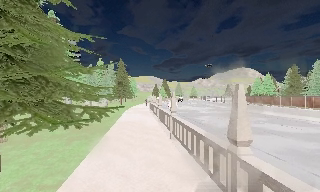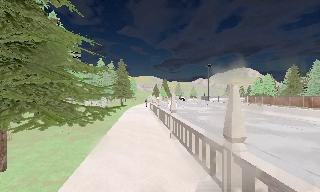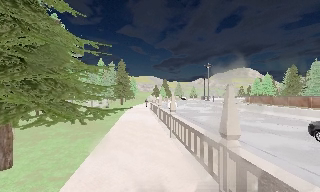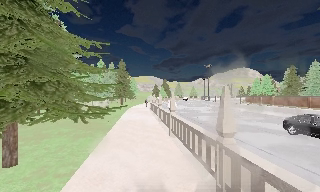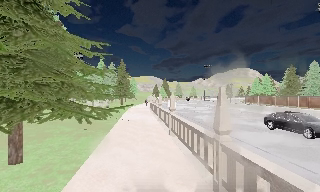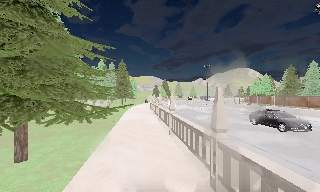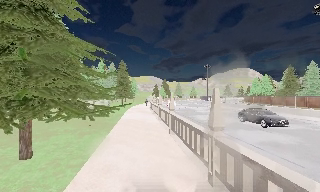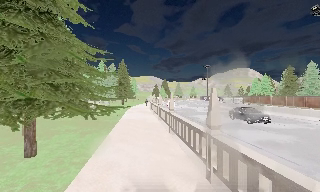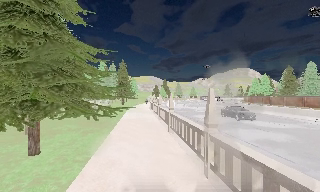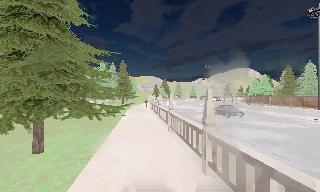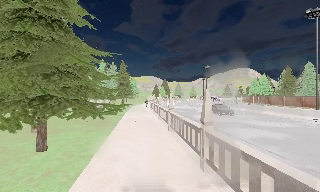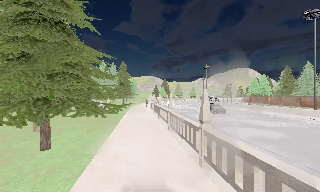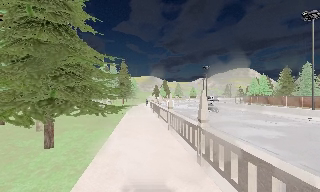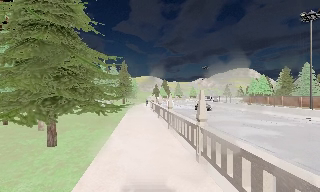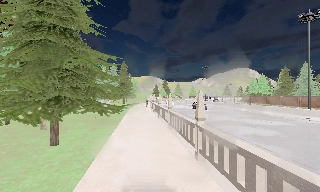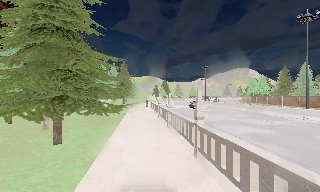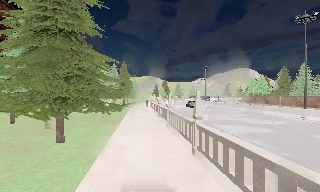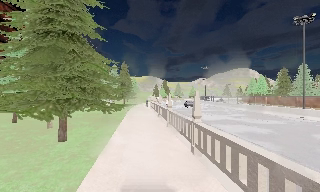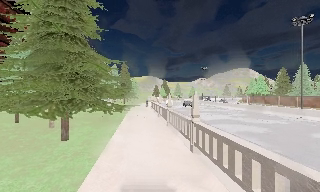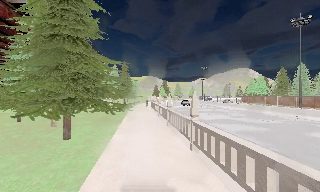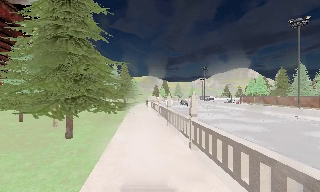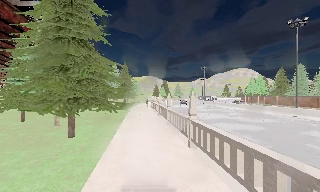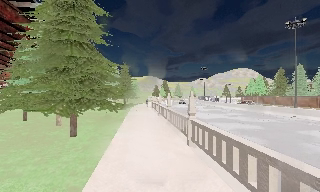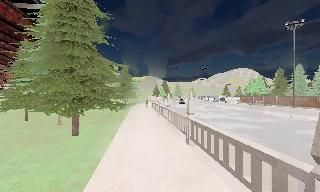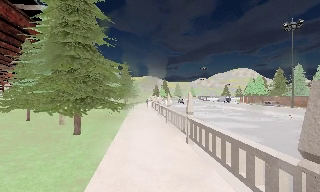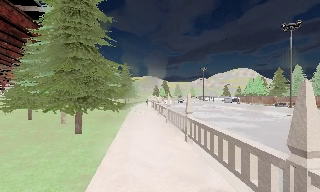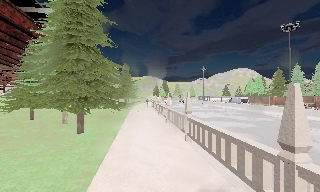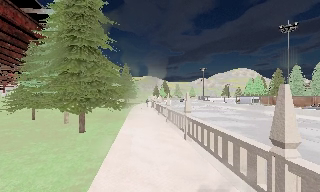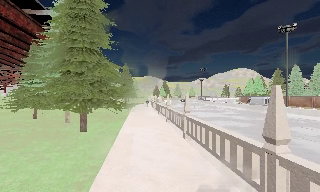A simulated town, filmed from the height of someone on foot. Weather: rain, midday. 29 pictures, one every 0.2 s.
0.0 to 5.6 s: The camera travels backward, about 6 m, so what stands in front gets smaller.
The film runs backward here.
